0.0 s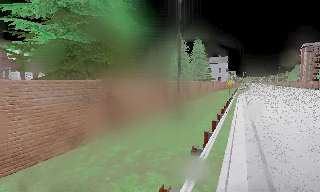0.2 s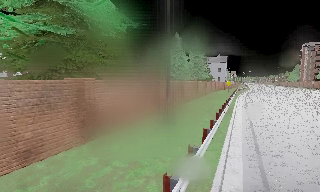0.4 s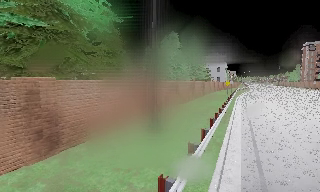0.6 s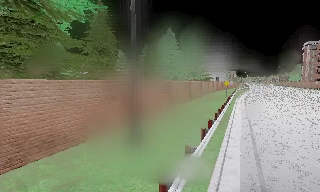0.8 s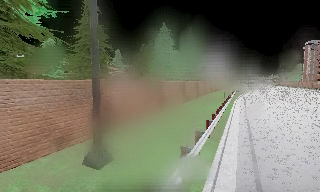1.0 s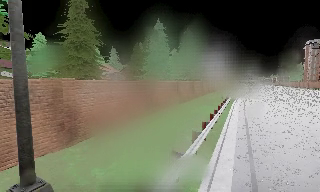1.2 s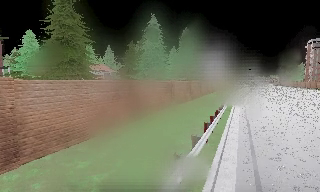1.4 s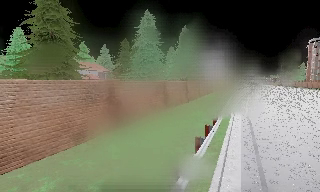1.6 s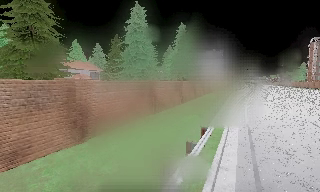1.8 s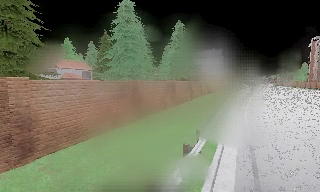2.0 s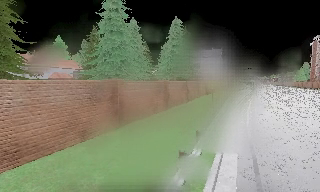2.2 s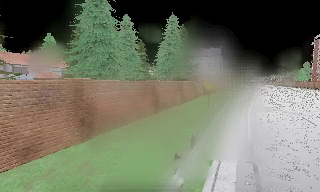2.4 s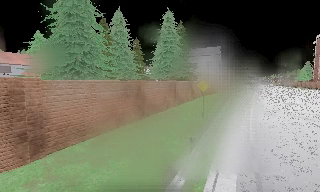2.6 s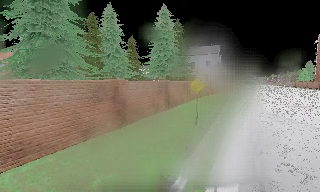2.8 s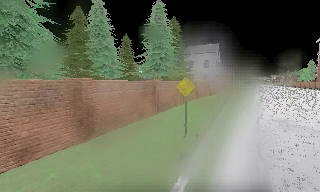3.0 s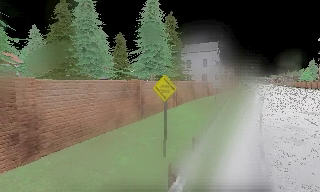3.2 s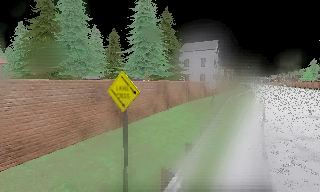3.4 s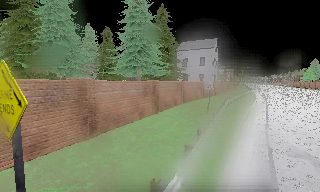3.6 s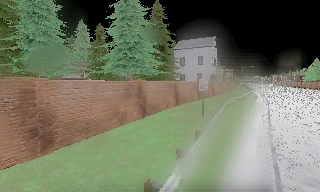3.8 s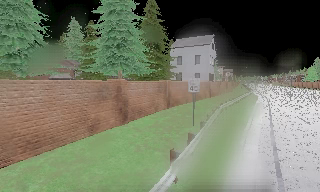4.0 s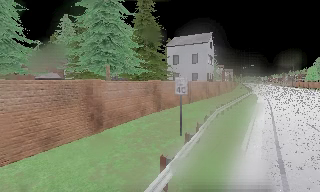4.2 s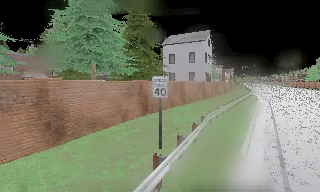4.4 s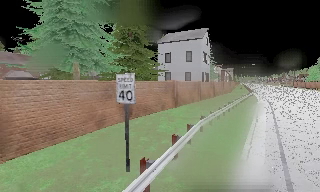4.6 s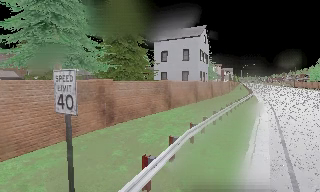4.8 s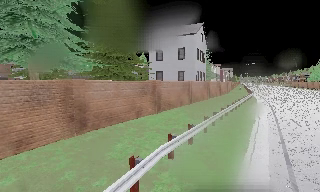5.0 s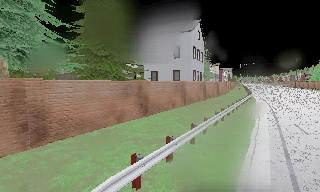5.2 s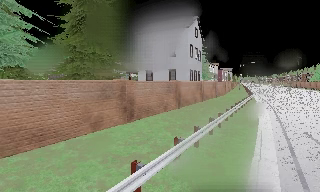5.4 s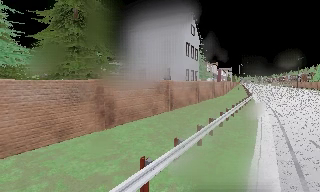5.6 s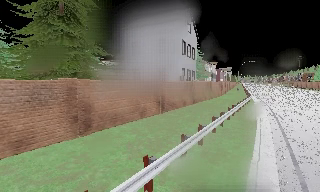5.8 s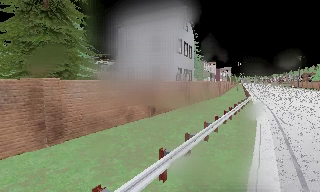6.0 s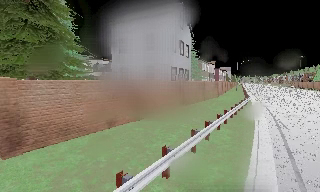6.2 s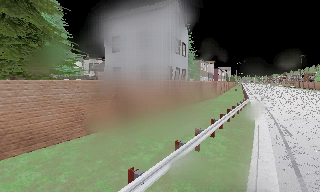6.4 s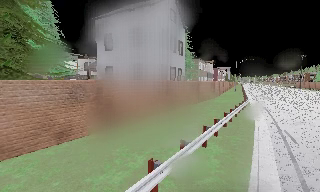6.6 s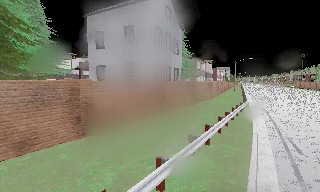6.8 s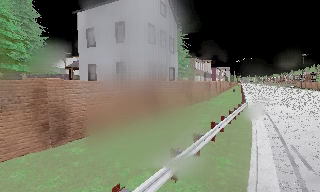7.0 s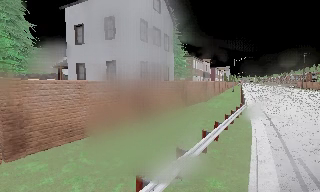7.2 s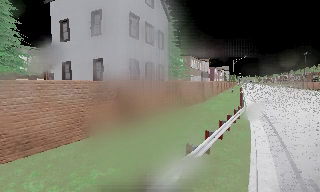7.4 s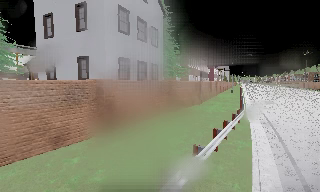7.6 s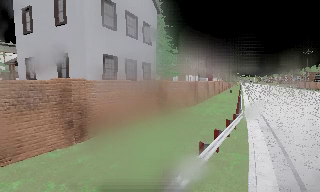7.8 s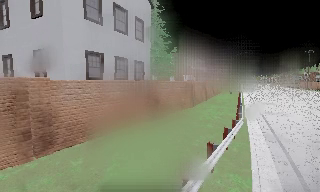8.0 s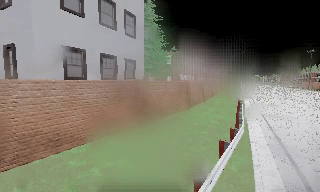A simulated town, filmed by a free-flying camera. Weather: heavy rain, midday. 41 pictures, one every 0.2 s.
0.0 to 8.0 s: The camera travels forward and to its right, about 65 m, so what stands in front looms larger.
The film runs forward here.
